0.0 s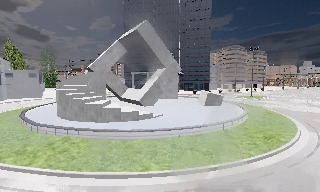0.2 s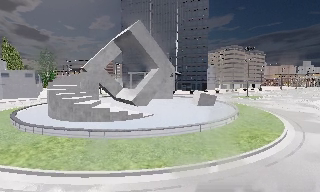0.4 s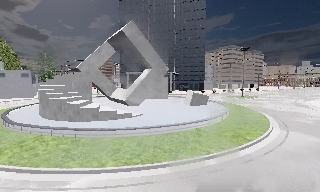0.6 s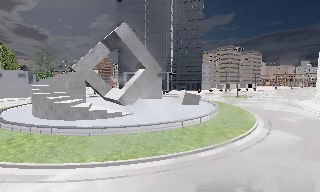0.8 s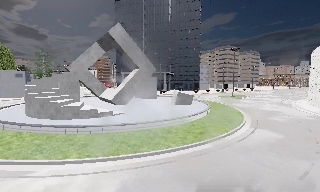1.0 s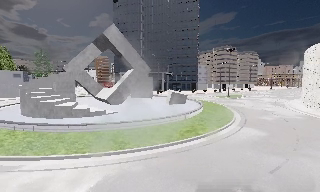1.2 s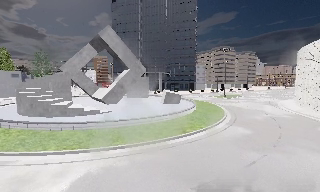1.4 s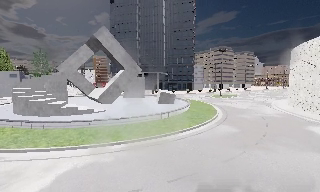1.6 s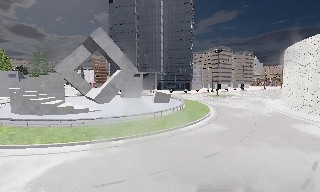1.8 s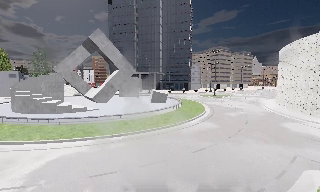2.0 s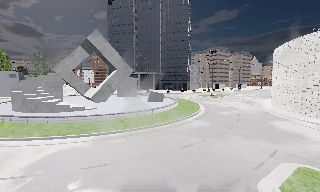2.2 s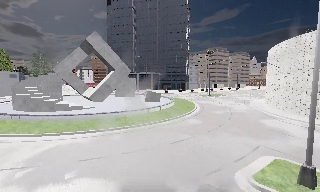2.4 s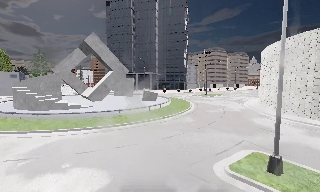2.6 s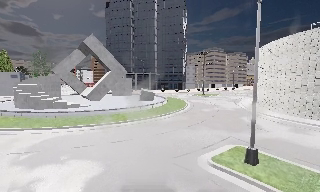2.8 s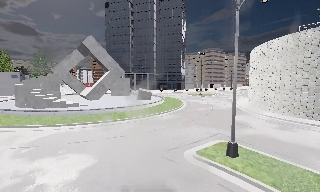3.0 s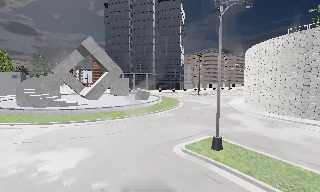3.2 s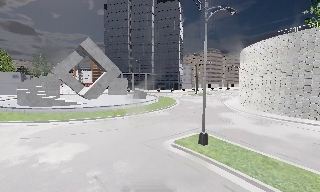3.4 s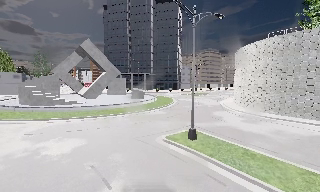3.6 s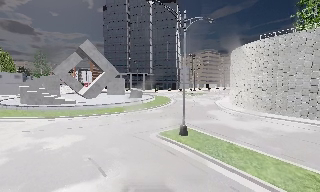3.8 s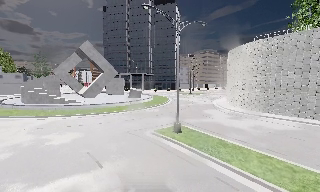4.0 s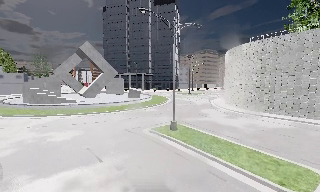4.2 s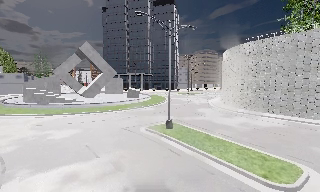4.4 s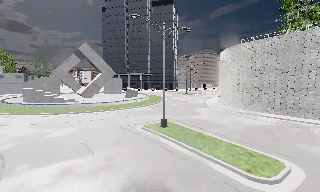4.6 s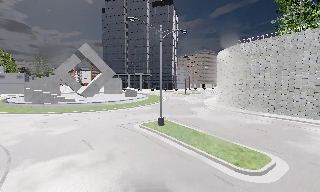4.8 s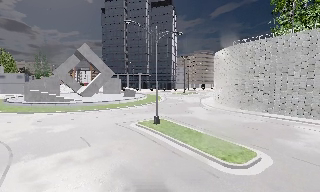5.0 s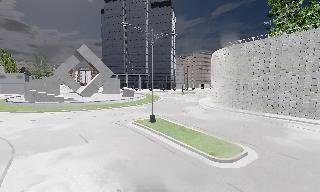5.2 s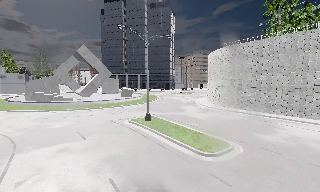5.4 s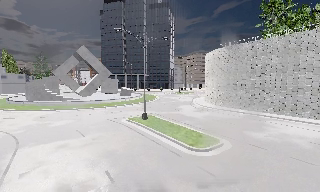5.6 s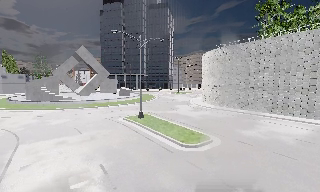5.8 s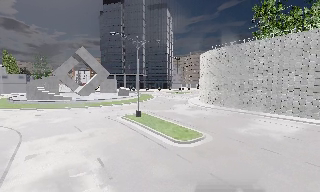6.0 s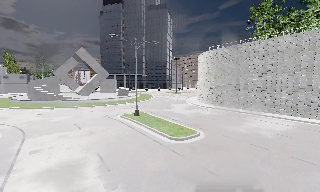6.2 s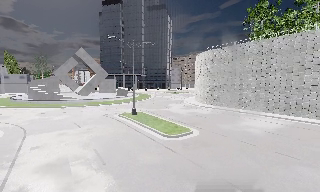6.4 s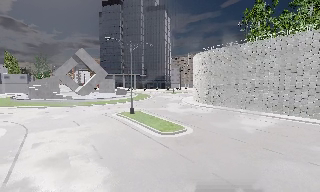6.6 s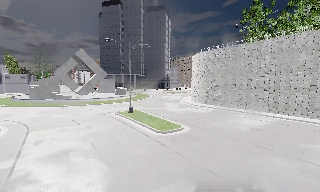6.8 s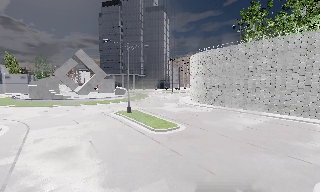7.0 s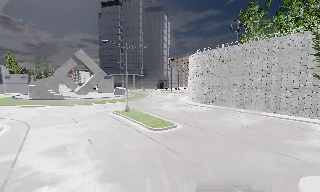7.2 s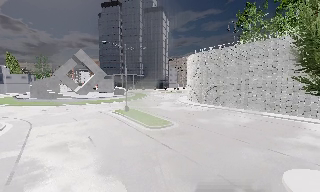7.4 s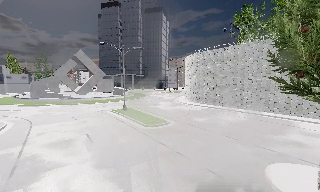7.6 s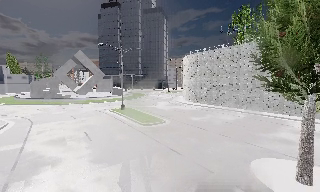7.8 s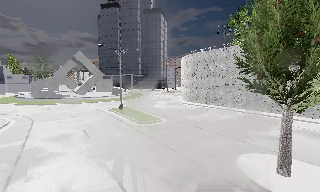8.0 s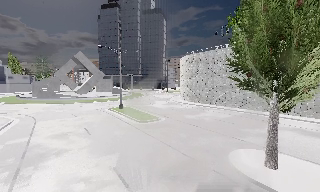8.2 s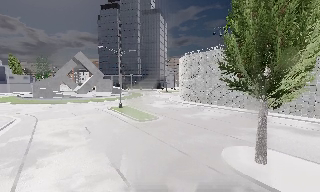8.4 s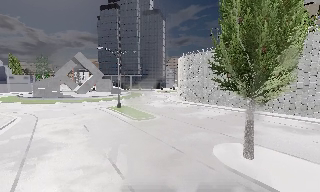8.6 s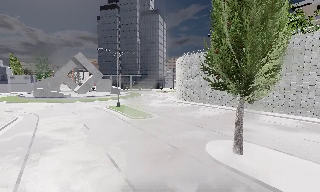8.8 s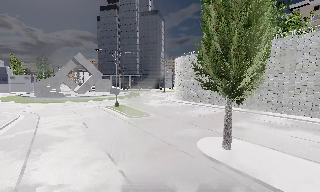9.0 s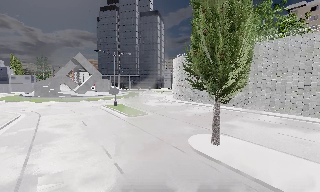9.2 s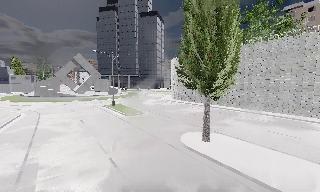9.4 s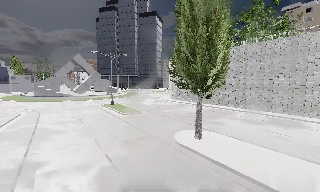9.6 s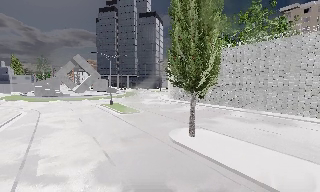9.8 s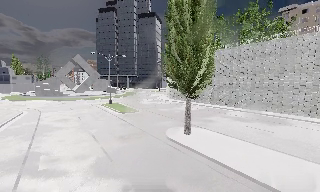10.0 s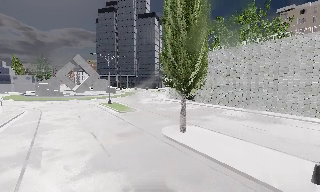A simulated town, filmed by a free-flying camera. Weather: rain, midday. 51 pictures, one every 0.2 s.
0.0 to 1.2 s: The camera travels to its right, about 6 m, so close, fixed things drift to the left.
1.2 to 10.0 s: The camera travels backward and to its right, about 30 m, so what stands in front gets smaller.
The film runs forward here.
